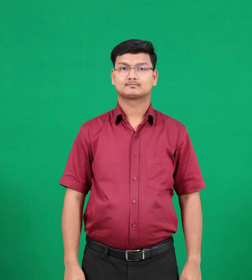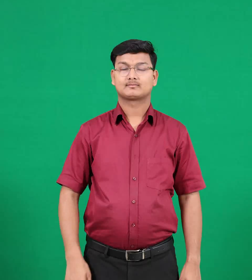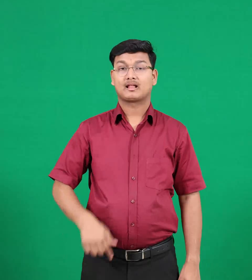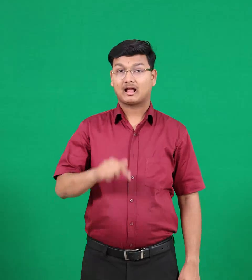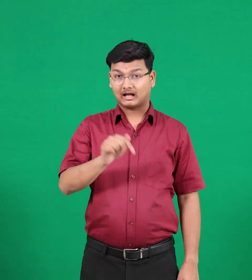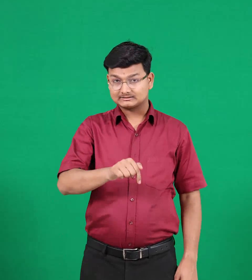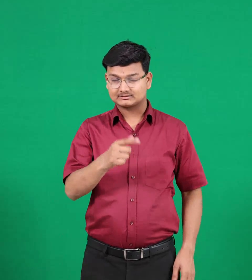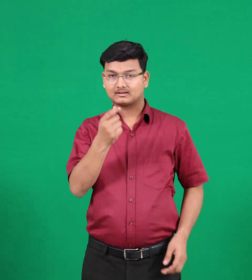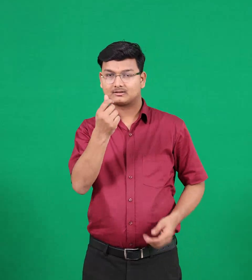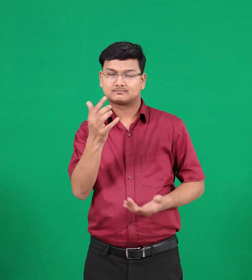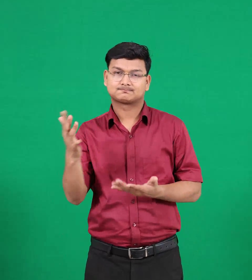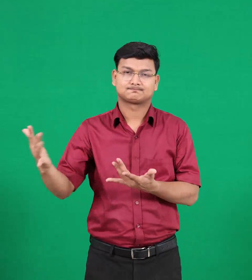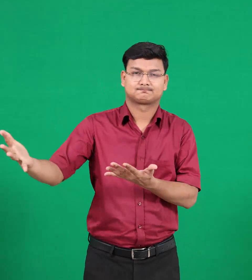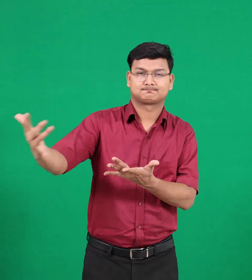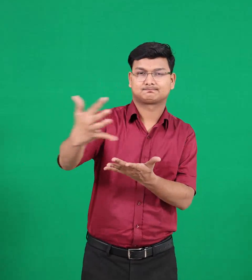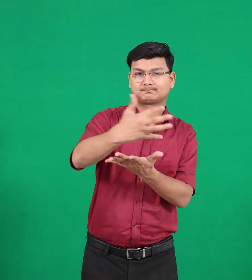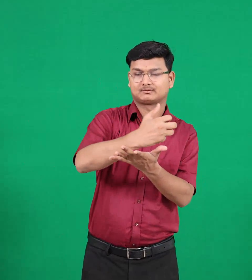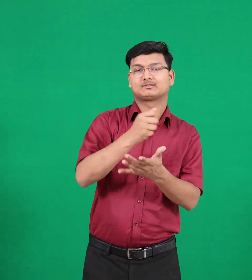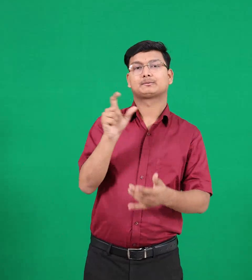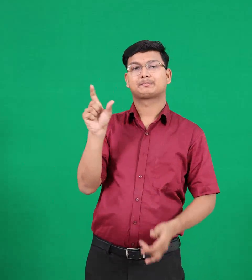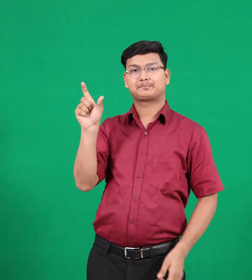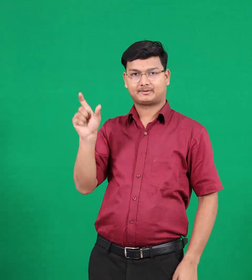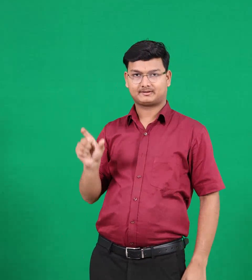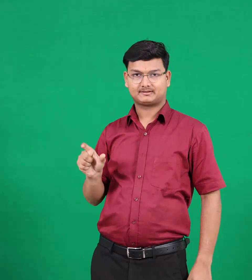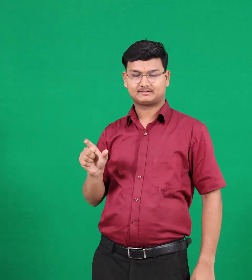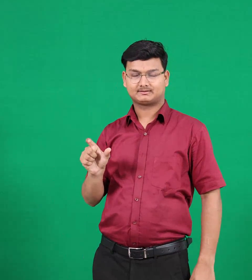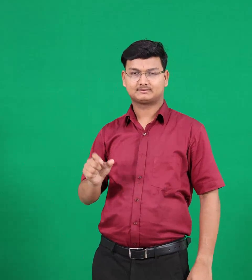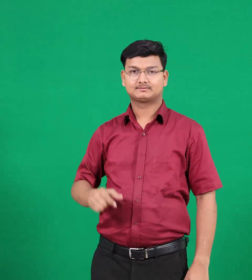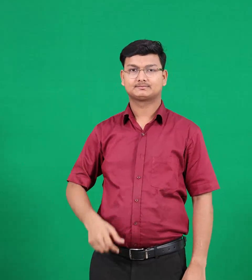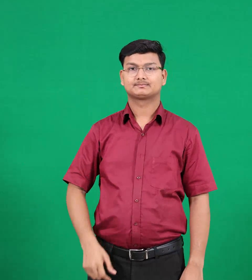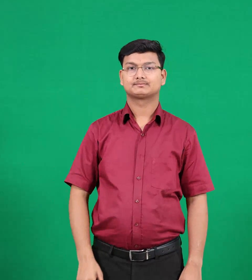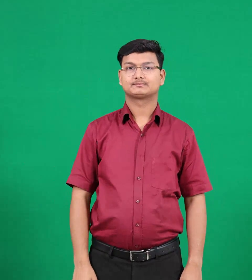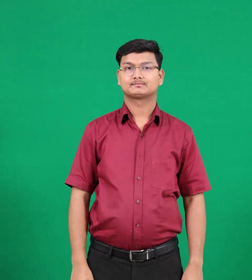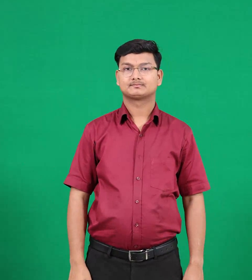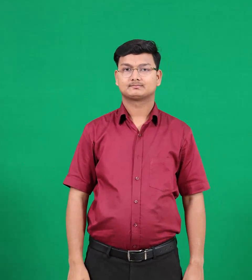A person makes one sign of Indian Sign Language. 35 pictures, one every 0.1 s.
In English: collector
